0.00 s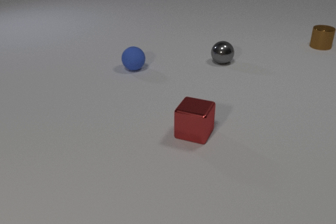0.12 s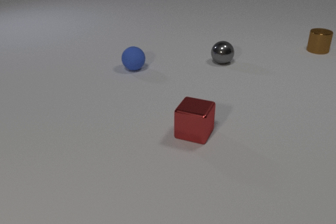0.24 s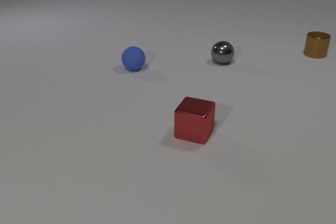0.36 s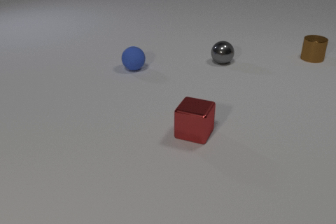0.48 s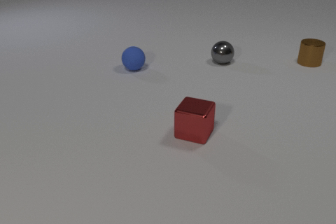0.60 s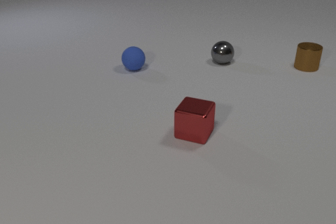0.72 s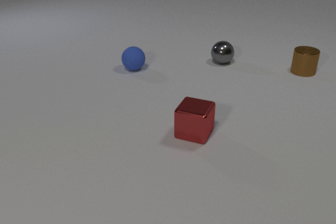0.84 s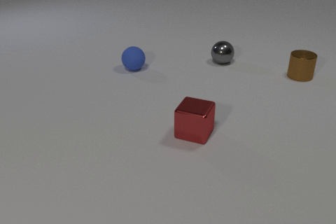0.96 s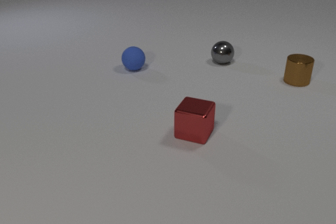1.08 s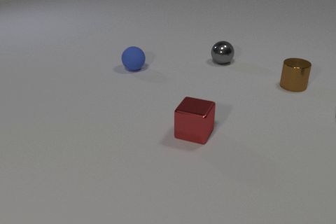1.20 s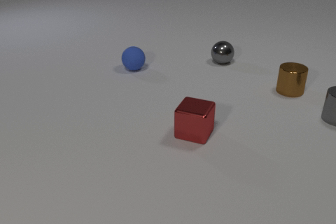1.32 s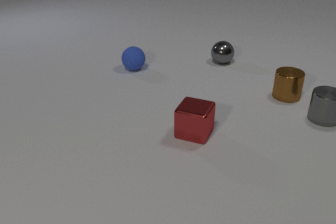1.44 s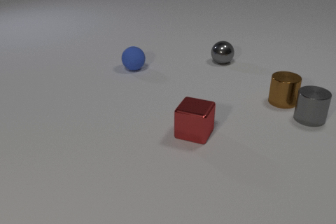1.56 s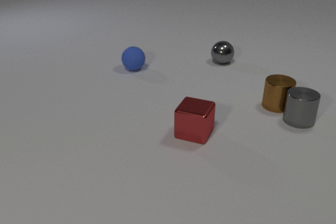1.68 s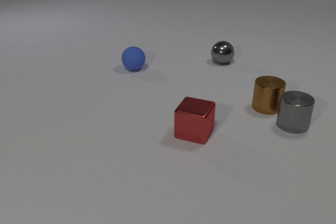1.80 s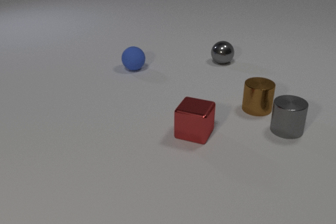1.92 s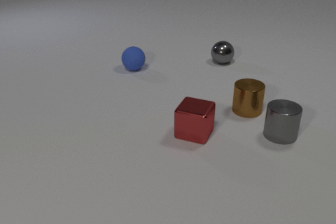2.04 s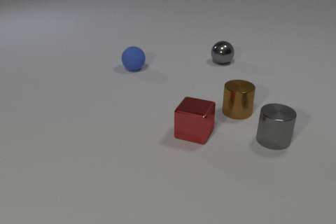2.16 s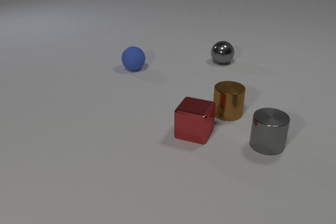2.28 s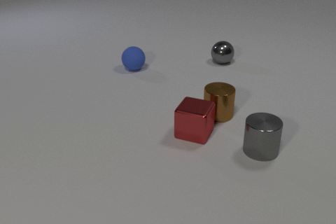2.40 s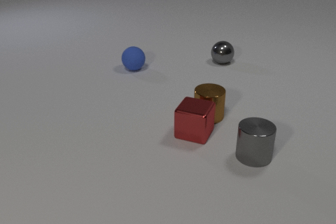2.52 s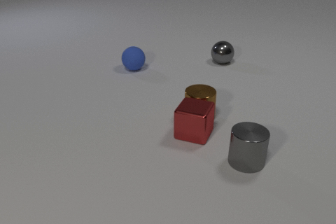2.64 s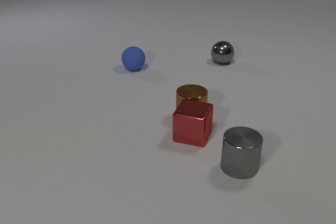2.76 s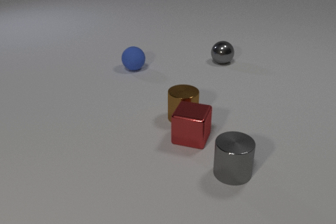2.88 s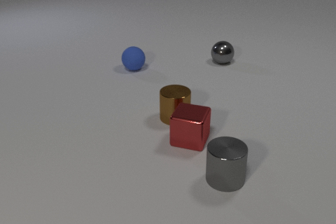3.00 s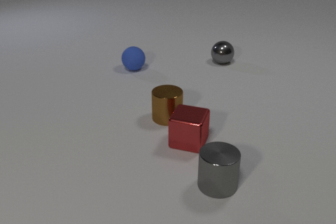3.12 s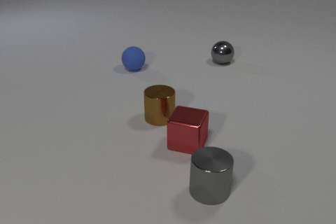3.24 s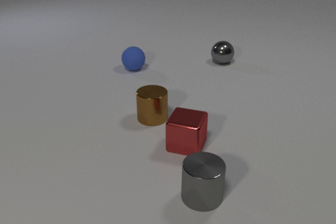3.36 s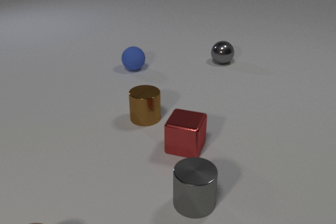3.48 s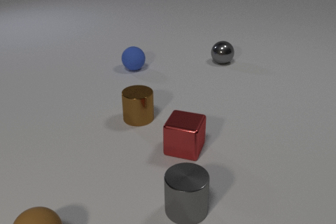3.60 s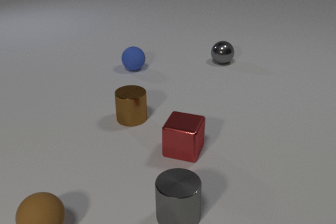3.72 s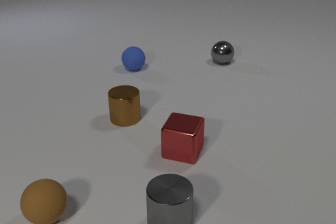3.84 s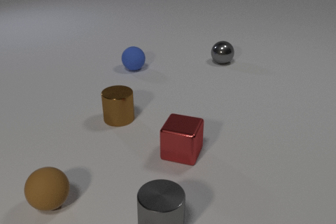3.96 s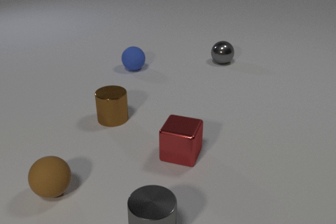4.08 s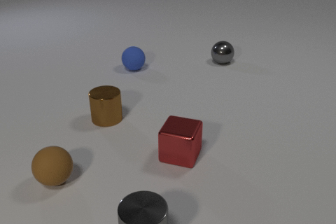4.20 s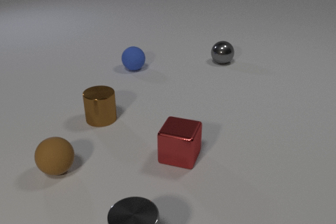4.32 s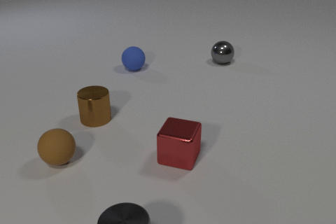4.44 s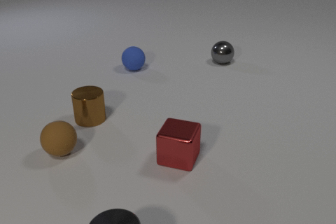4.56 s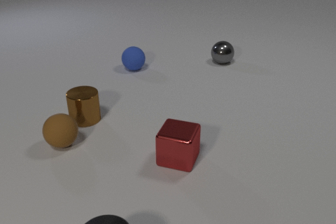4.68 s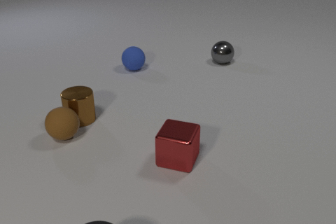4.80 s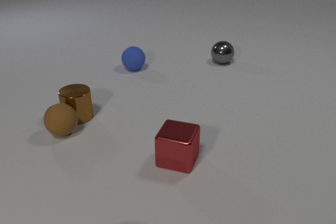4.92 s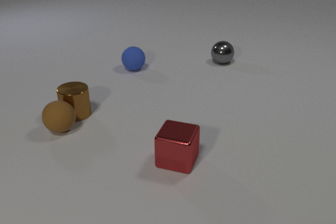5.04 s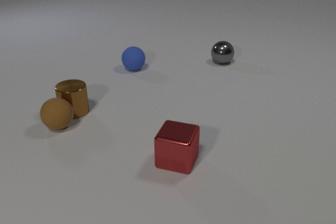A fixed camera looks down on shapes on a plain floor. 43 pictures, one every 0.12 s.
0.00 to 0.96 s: The brown metal cylinder slides toward the camera.
0.96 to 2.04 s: The brown metal cylinder slides toward the camera and to the left. The gray metal cylinder comes in at the right edge, slides to the left and toward the camera. The brown metal cylinder and the gray metal cylinder collide.
2.04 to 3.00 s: The brown metal cylinder slides to the left. The gray metal cylinder slides toward the camera and to the left. The red metal cube slides toward the camera. The brown metal cylinder and the red metal cube collide.
3.00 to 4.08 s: The brown metal cylinder slides to the left. The gray metal cylinder slides toward the camera and to the left. The red metal cube slides toward the camera. The brown rubber sphere comes in at the bottom edge, rolls away from the camera.
4.08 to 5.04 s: The brown metal cylinder slides to the left and away from the camera. The gray metal cylinder slides to the left and toward the camera, leaves at the bottom edge. The red metal cube slides toward the camera. The brown rubber sphere rolls away from the camera. The brown metal cylinder and the brown rubber sphere collide.
How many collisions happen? 3.
How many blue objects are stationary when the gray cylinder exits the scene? 1.
How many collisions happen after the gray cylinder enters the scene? 3.
